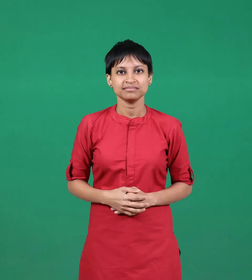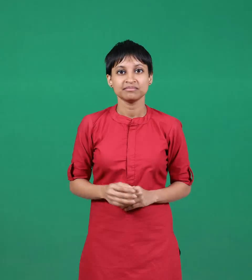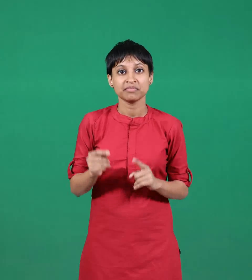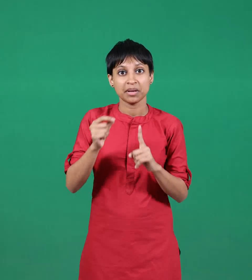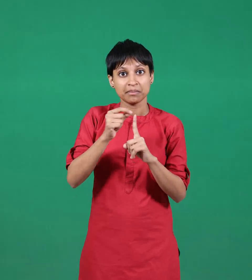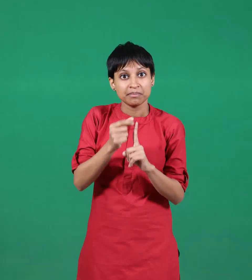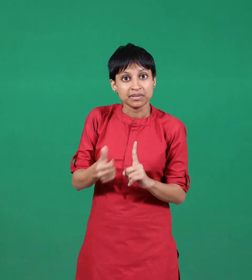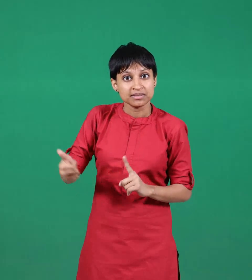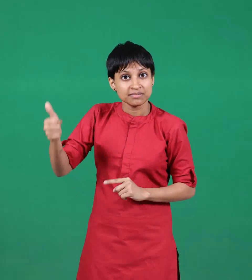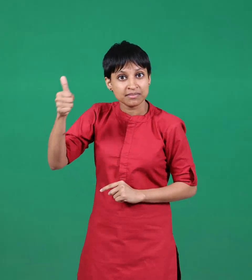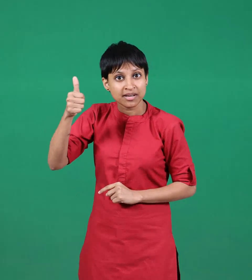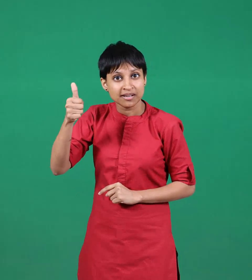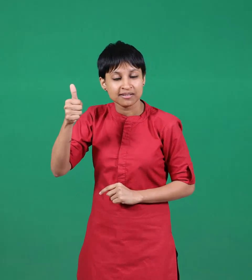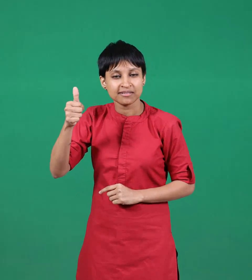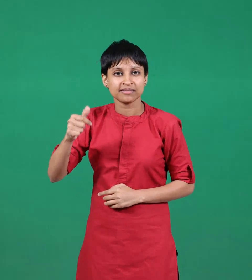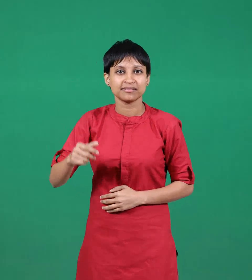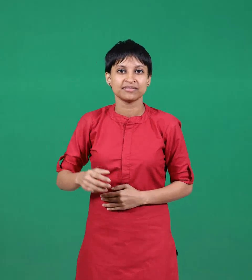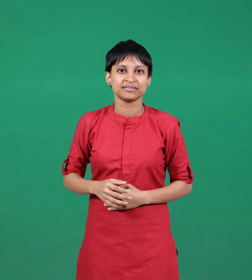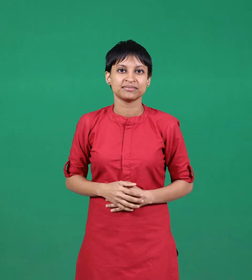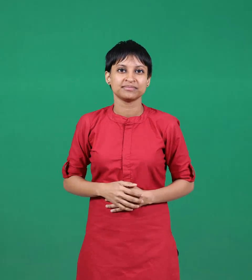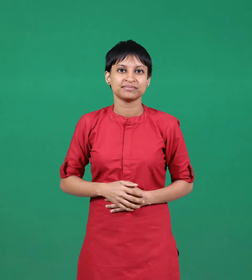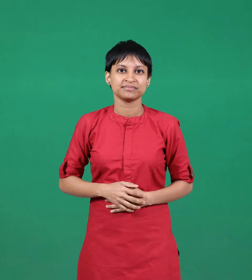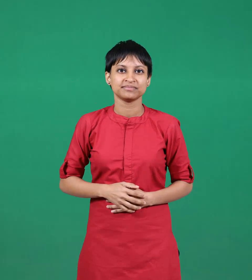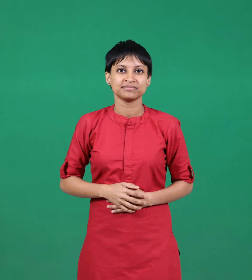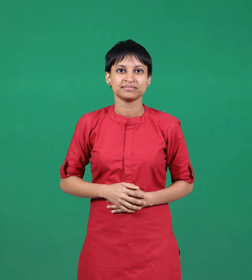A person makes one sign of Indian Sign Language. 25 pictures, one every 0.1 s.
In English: president or principal
